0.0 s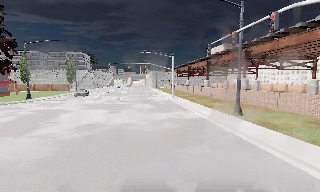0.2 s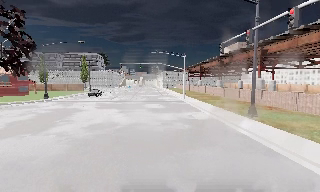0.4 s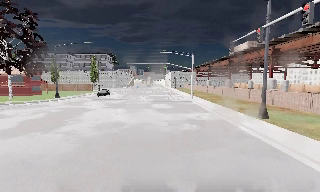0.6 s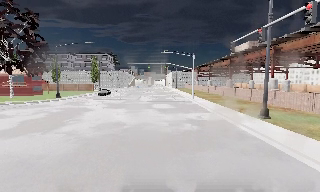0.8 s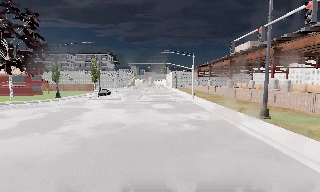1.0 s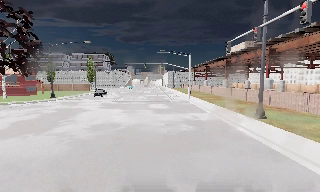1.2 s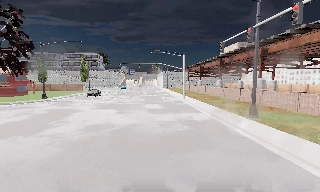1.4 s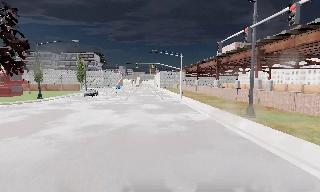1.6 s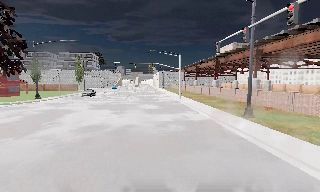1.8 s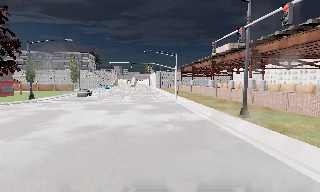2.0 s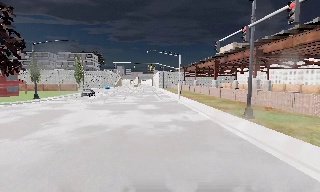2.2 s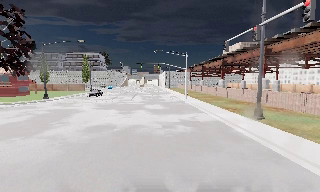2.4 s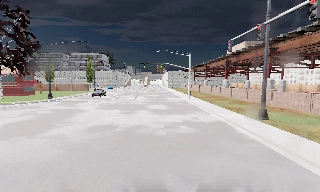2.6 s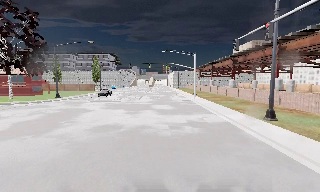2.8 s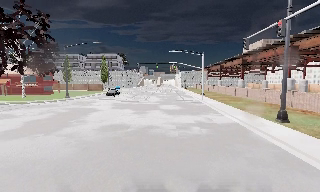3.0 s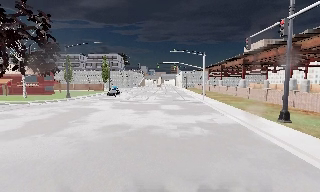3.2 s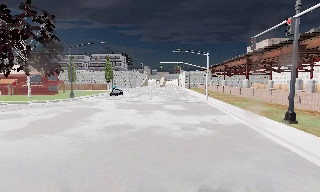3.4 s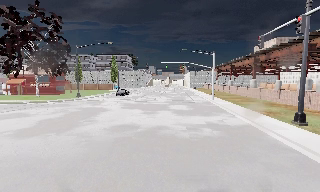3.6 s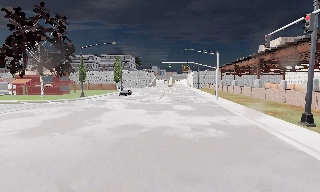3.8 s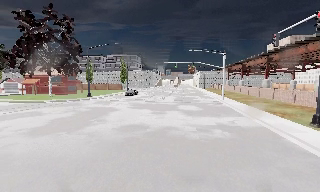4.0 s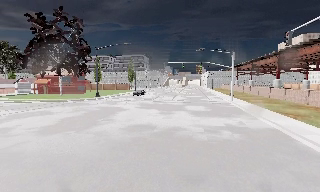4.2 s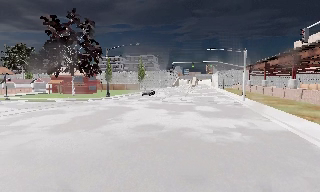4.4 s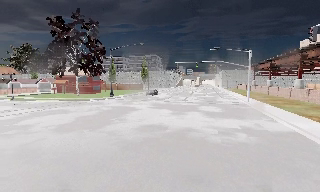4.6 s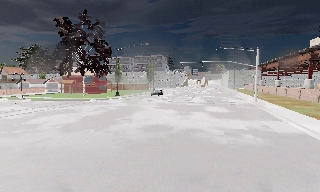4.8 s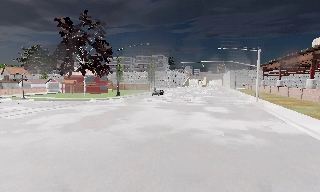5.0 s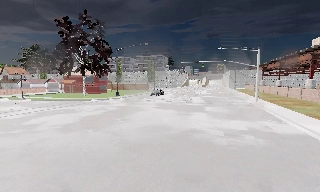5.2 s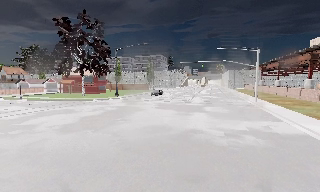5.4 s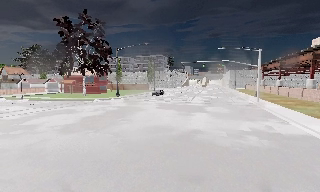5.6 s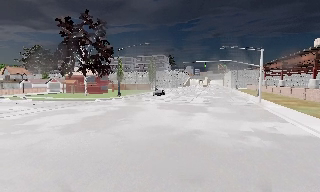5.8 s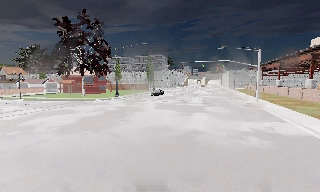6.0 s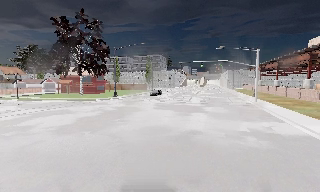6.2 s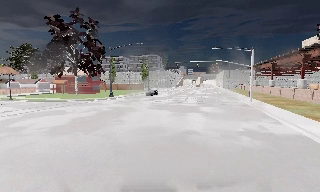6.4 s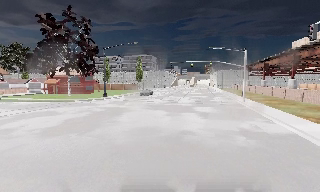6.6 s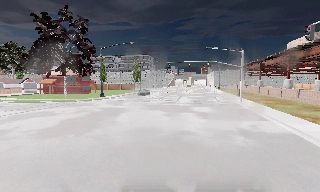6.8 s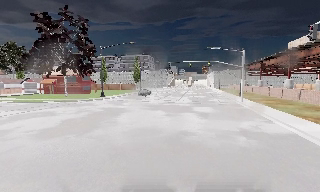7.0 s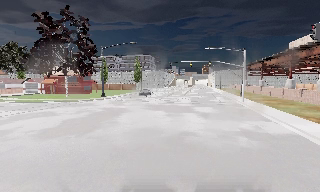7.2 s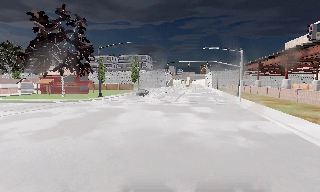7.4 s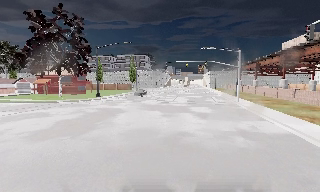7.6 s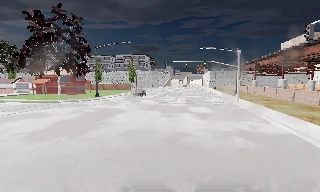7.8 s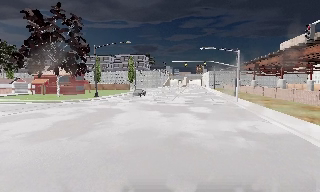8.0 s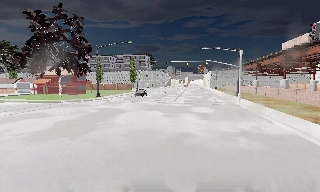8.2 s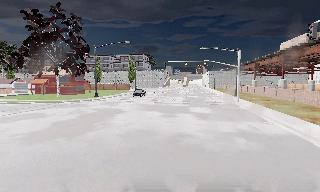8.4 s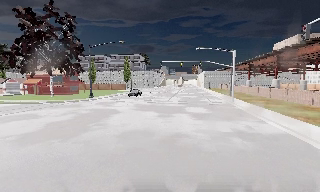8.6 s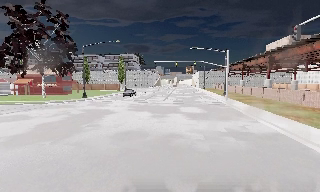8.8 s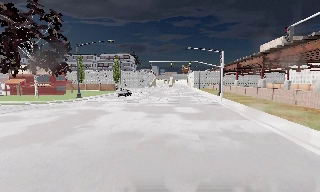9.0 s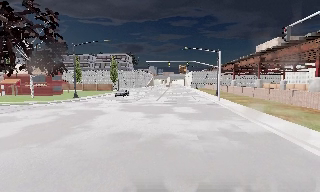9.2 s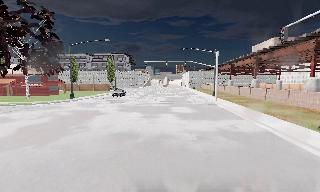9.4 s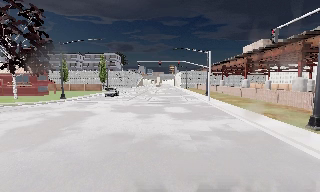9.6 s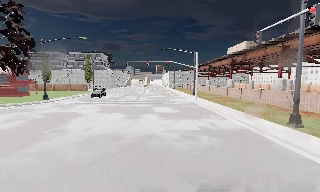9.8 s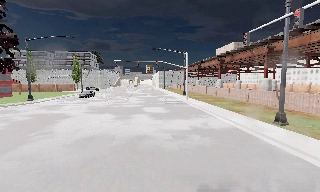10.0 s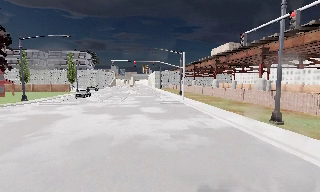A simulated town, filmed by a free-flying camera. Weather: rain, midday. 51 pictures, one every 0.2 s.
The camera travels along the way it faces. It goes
forward.
0.0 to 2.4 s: The camera travels forward, about 1 m, so what stands in front looms larger.
2.4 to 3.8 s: The camera pans to its left, which is counterclockwise from overhead, by about 10 degrees.
3.8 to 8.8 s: The camera travels forward, about 1.5 m, so what stands in front looms larger.
8.8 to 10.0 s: The camera pans to its right, which is clockwise from overhead, by about 15 degrees. It travels to its left, about 0.5 m.
The film runs forward here.
